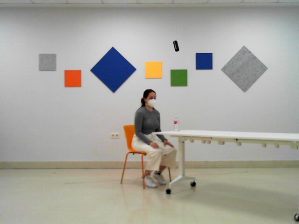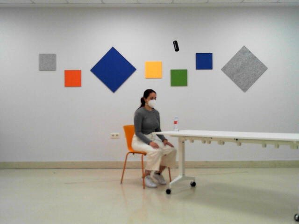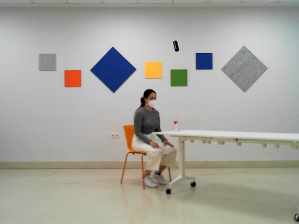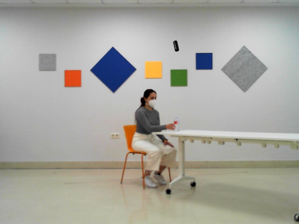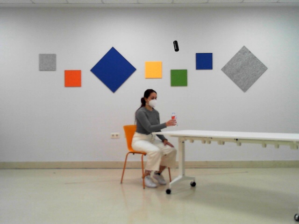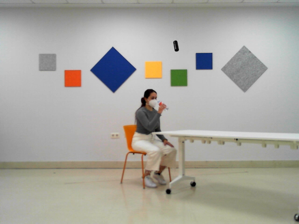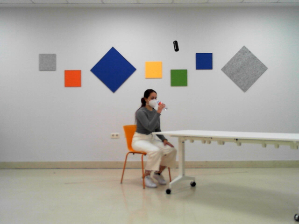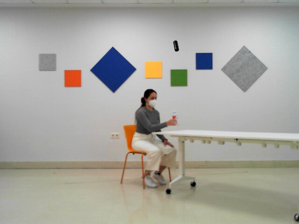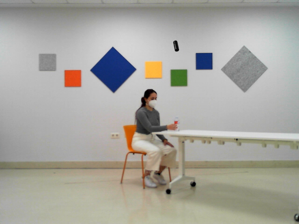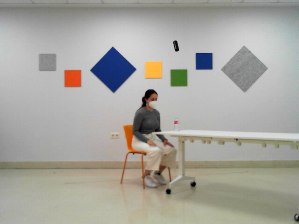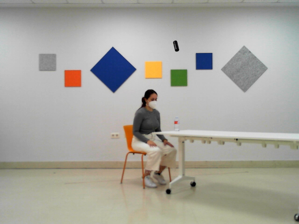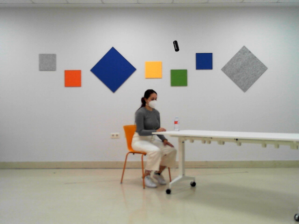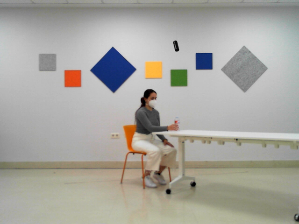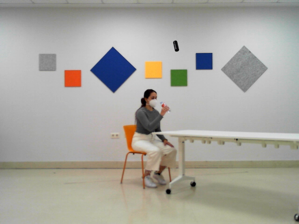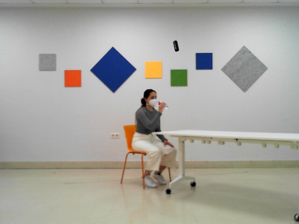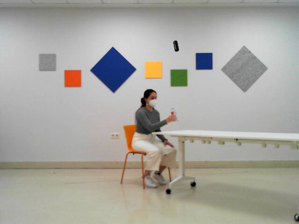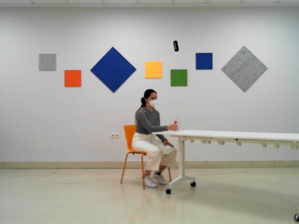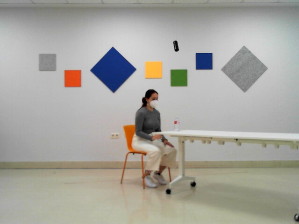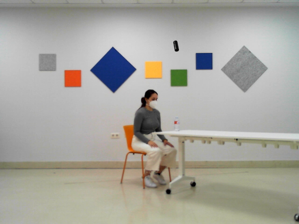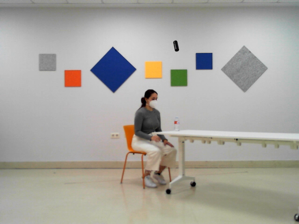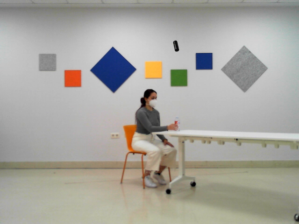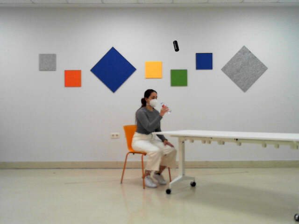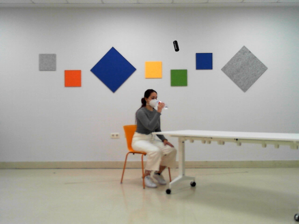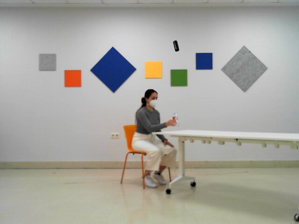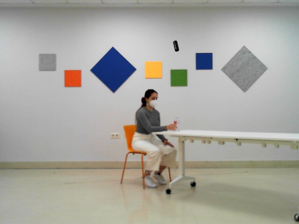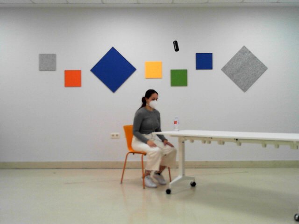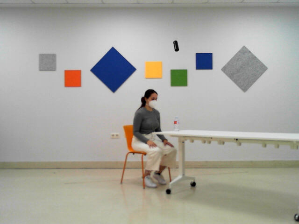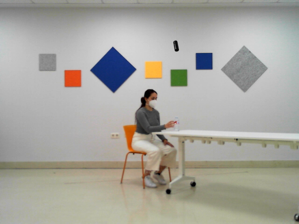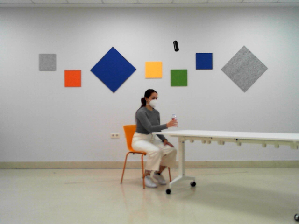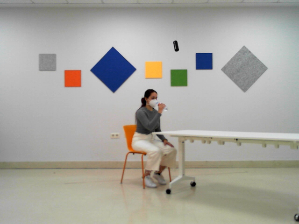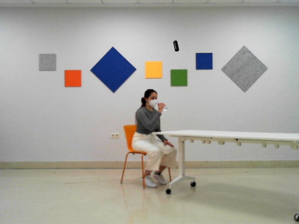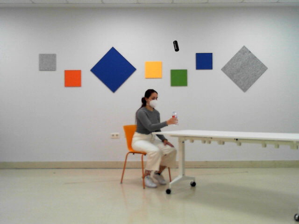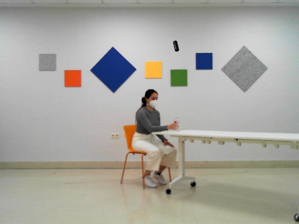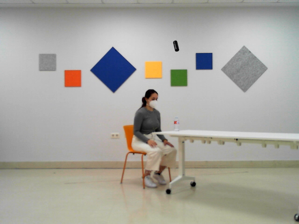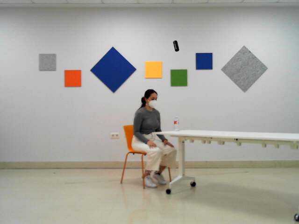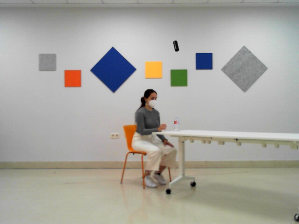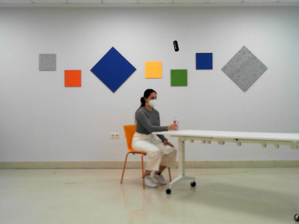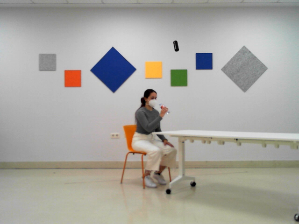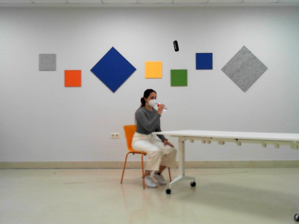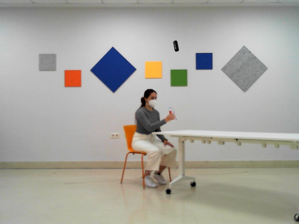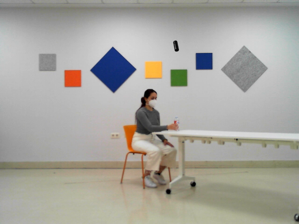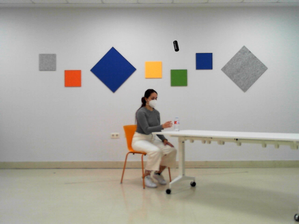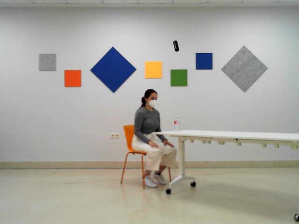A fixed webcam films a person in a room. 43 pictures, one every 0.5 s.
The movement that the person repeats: Drink from a bottle, right hand.
